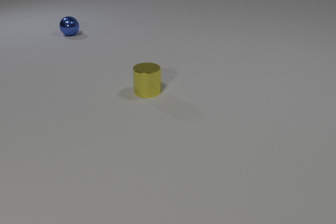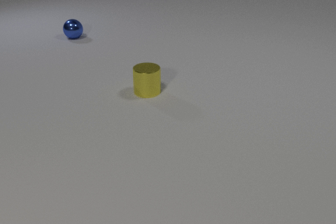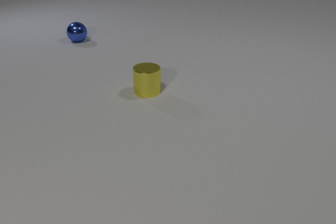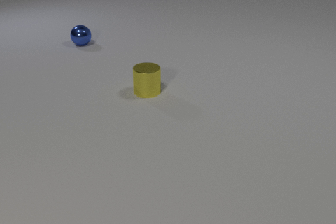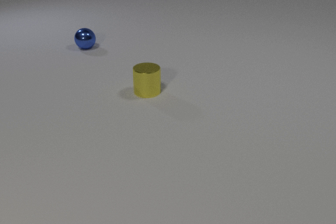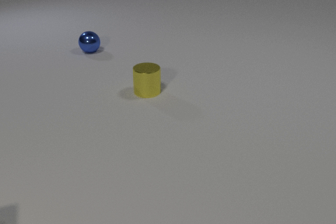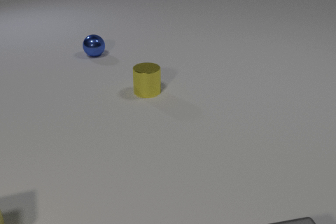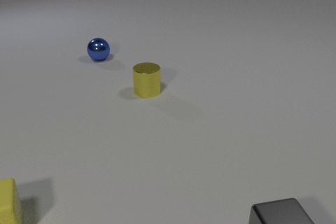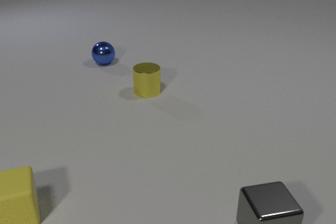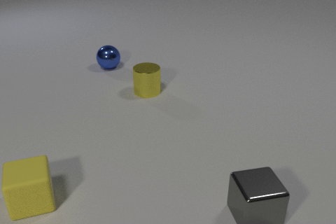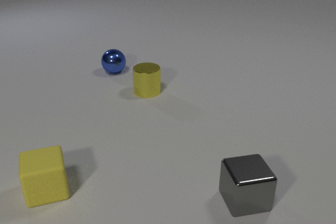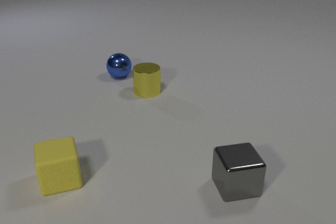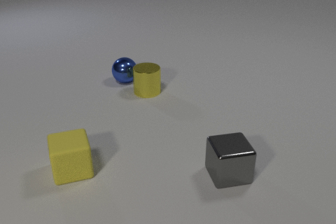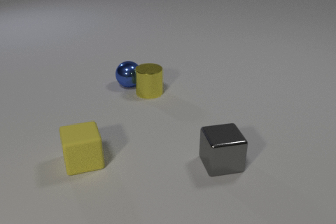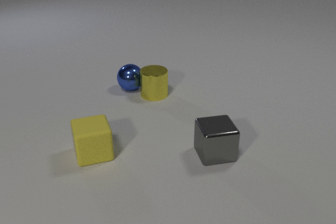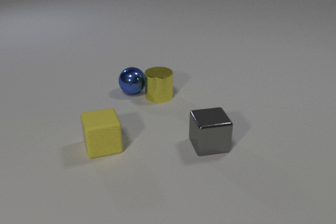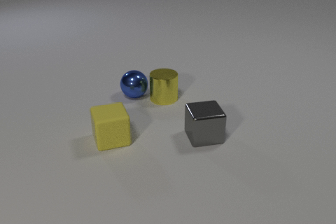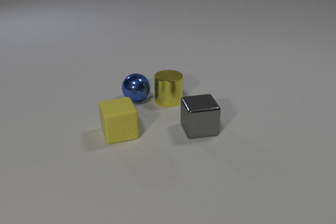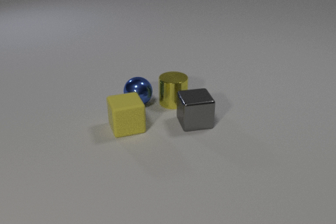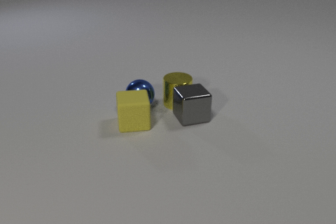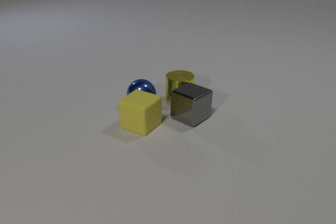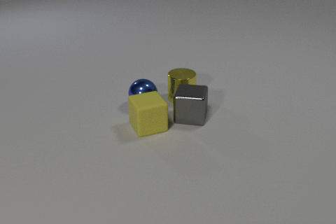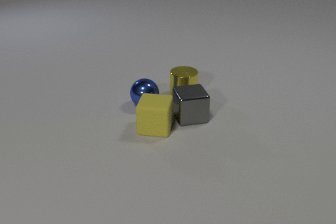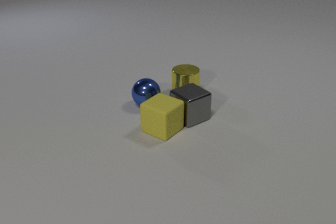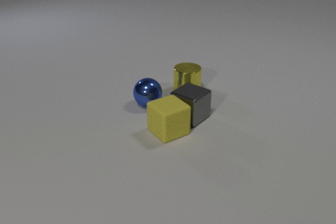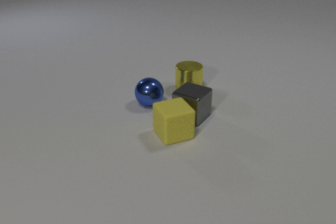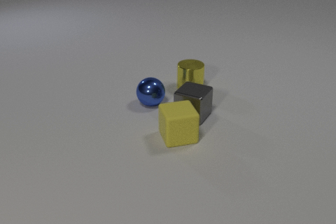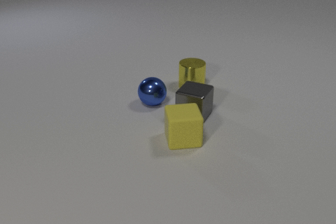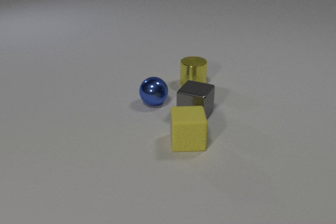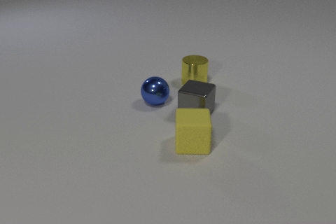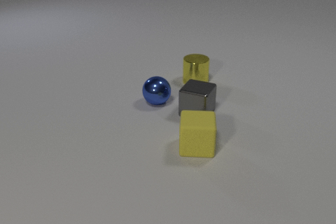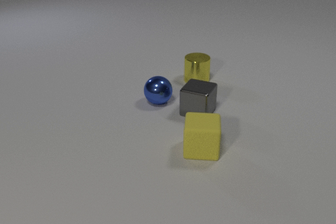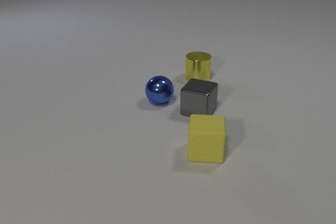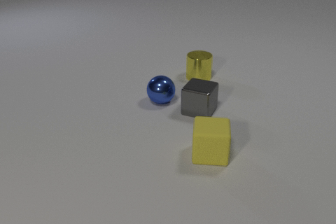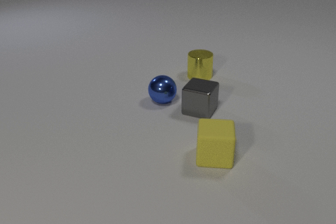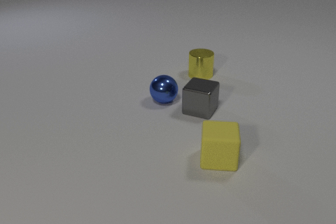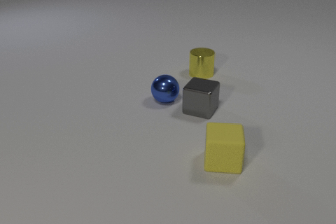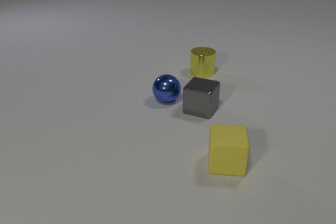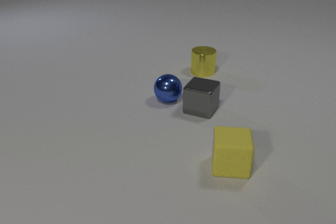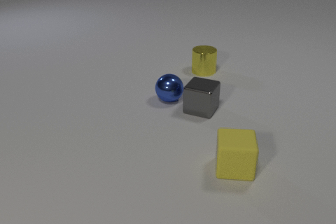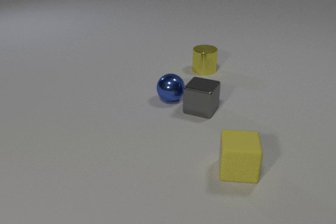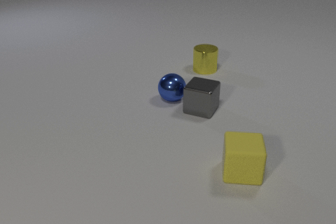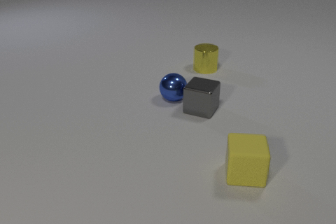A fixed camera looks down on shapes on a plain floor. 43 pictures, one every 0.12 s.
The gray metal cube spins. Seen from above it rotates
counterclockwise.
The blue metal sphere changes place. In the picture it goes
toward the camera.
0.00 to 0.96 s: The blue metal sphere rolls toward the camera. The yellow rubber cube comes in at the left edge, slides to the right and away from the camera. The gray metal cube comes in at the bottom edge, slides away from the camera and to the left.
0.96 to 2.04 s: The blue metal sphere rolls toward the camera. The yellow metal cylinder slides to the right and toward the camera. The yellow rubber cube slides away from the camera and to the right. The gray metal cube slides away from the camera and to the left. The blue metal sphere and the yellow metal cylinder collide.
2.04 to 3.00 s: The blue metal sphere rolls to the right and toward the camera. The yellow metal cylinder slides away from the camera and to the right. The yellow rubber cube slides to the right. The gray metal cube slides away from the camera, spins so that its near face slides to the right, counterclockwise seen from above. The blue metal sphere and the yellow rubber cube collide. The yellow metal cylinder and the gray metal cube collide. The yellow rubber cube and the gray metal cube collide.
3.00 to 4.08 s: The blue metal sphere rolls to the right. The yellow metal cylinder slides away from the camera. The yellow rubber cube slides to the right and toward the camera. The gray metal cube slides away from the camera and to the right.
4.08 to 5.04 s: The blue metal sphere rolls to the right. The yellow metal cylinder slides away from the camera. The yellow rubber cube slides to the right and toward the camera.
What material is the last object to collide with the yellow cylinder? metal.
What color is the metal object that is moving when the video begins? blue.
What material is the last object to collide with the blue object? rubber.
